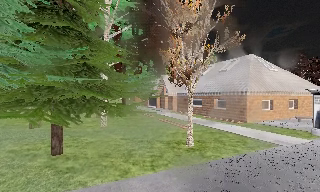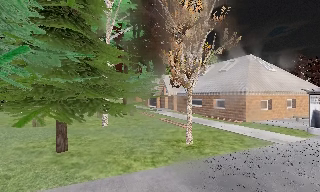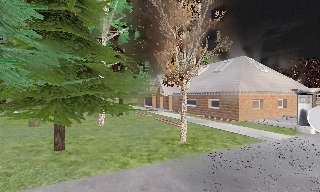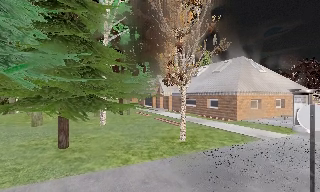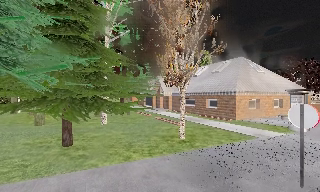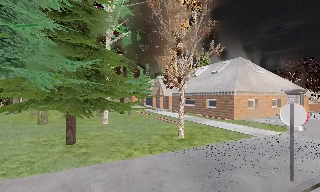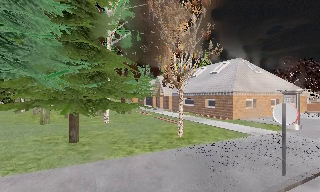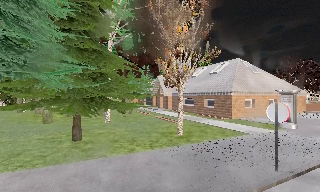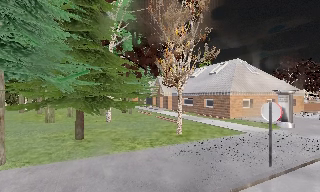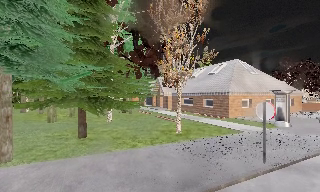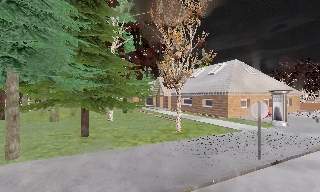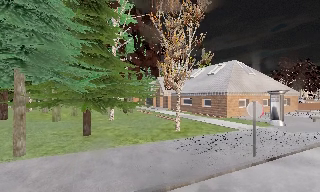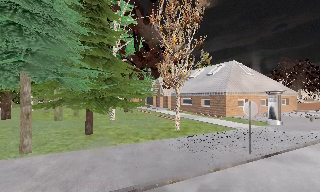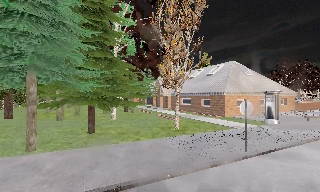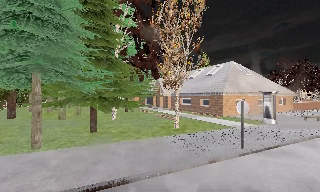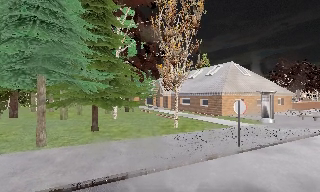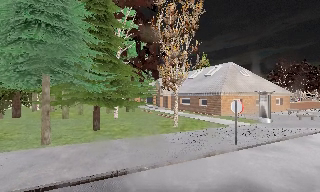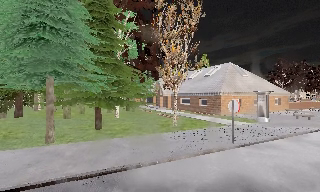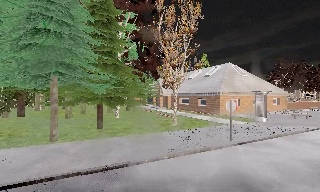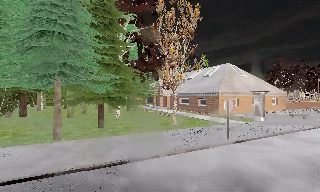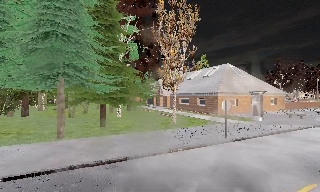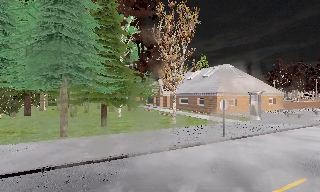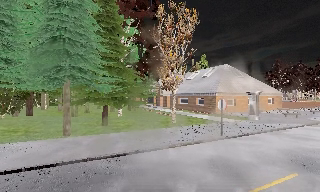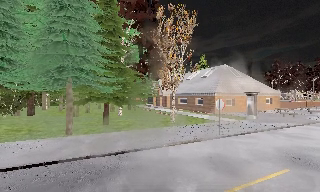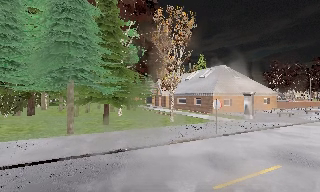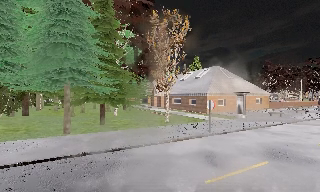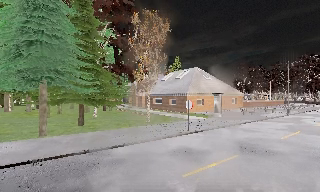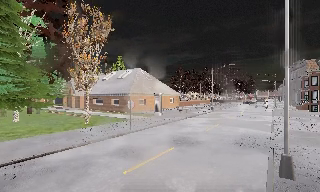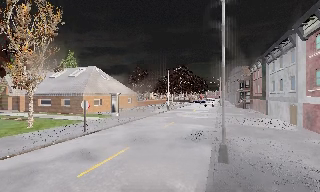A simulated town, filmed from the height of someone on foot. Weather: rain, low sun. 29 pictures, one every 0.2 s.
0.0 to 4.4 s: The camera travels backward, about 7 m, so what stands in front gets smaller.
4.4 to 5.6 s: The scene slides to the left, as the camera pans about 45 degrees to its right. It travels backward, about 2 m.
The film runs backward here.
